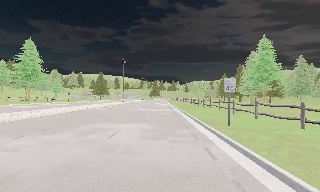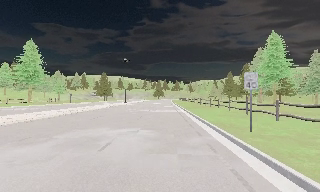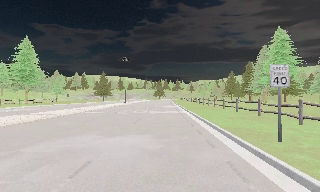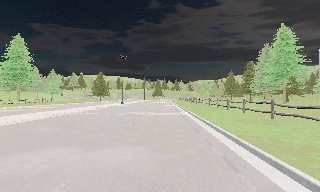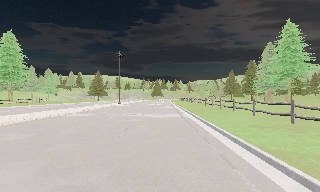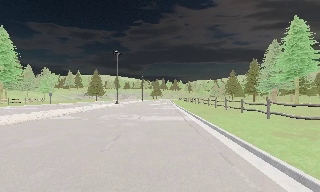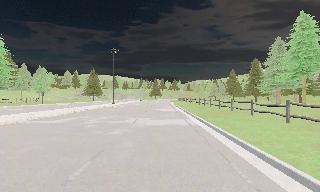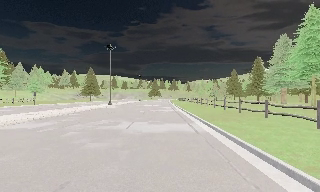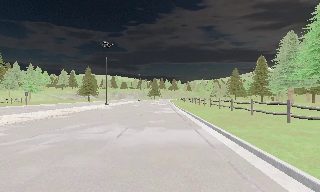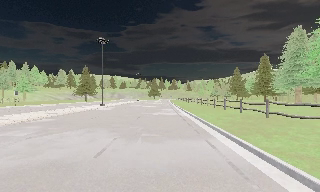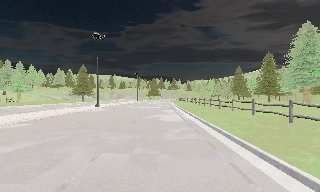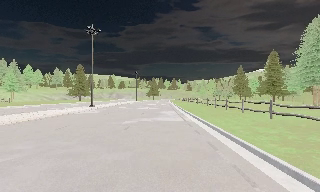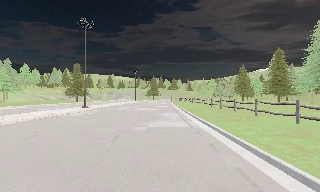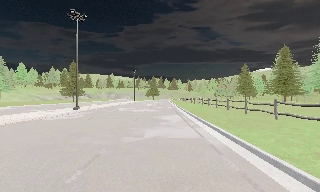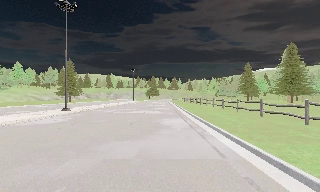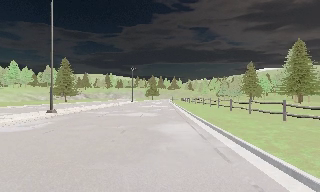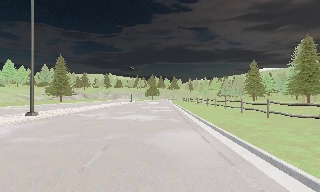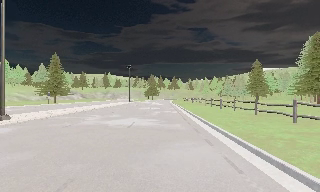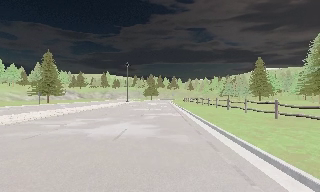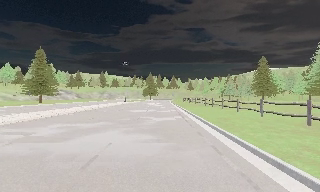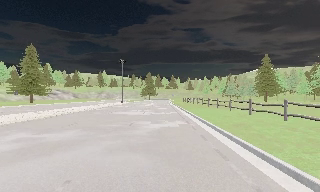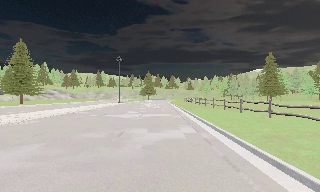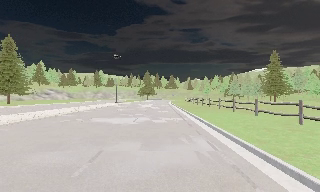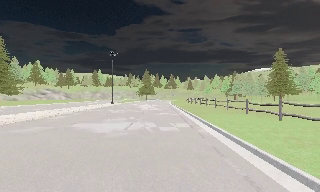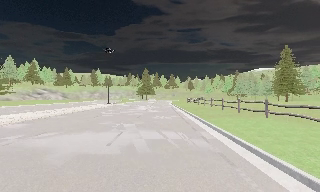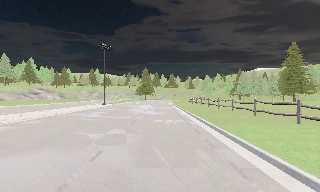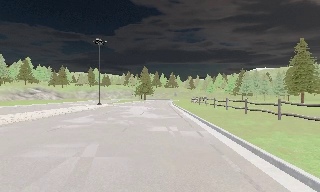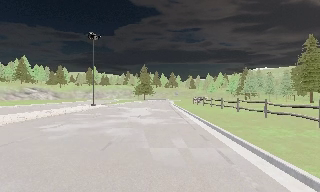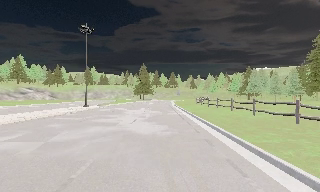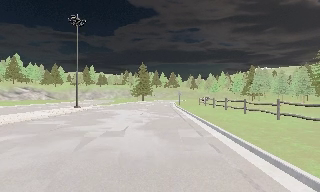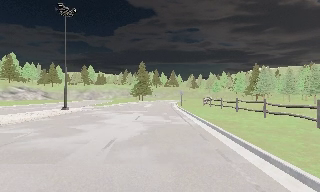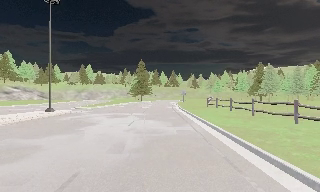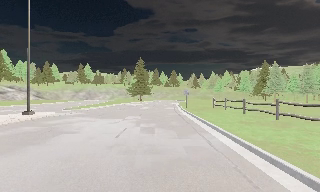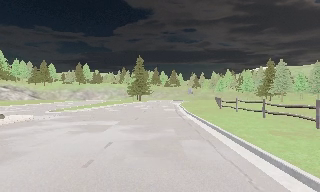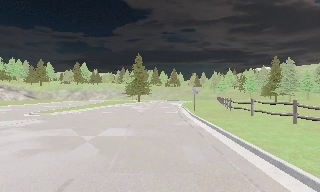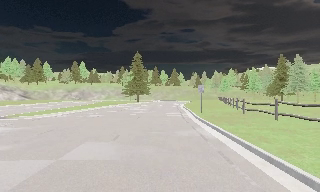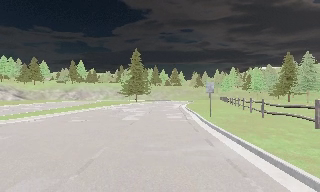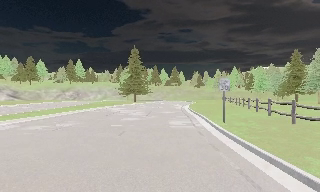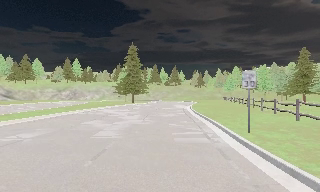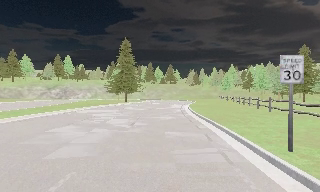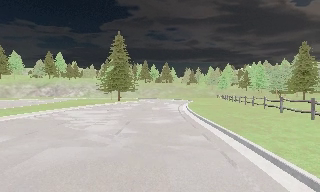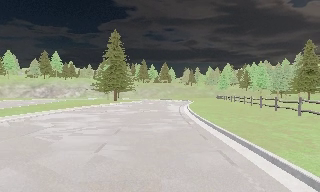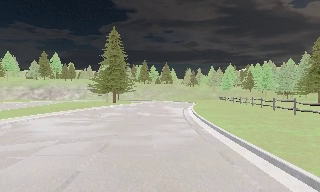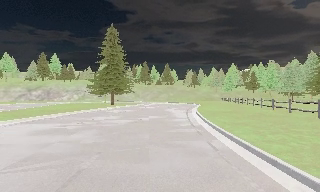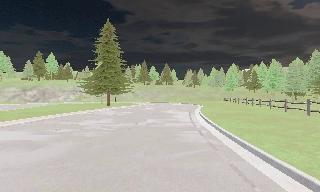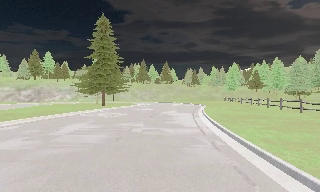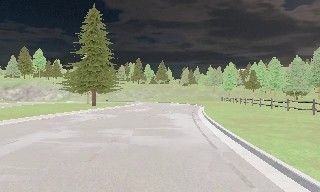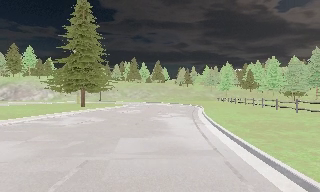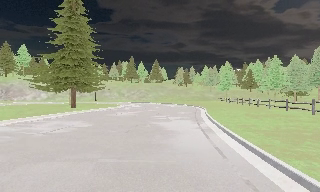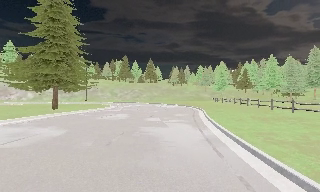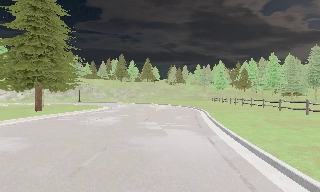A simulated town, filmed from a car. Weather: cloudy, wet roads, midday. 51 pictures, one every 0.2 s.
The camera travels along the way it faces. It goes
forward.
0.0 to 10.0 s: The camera swings to its right by about 10 degrees, and the scene slides to the left. It travels forward, about 110 m, so what stands in front looms larger.
The film runs forward here.
